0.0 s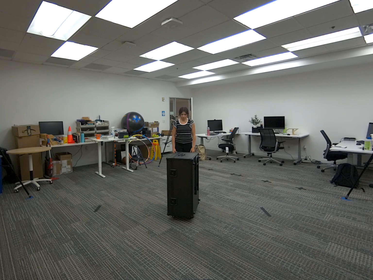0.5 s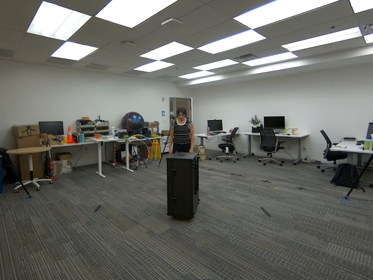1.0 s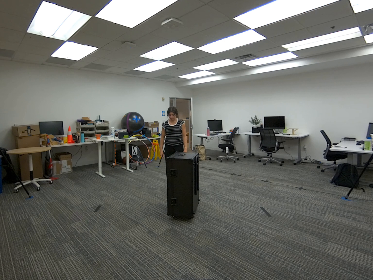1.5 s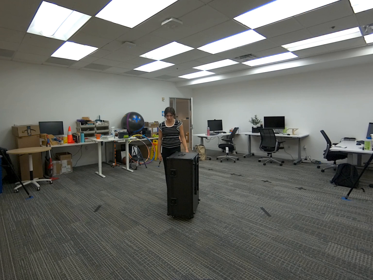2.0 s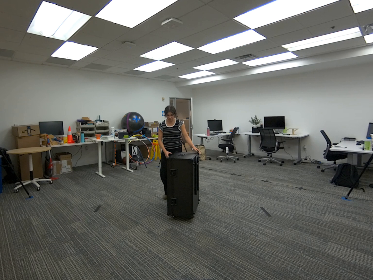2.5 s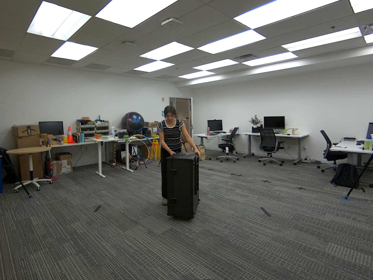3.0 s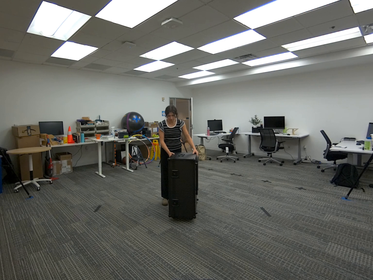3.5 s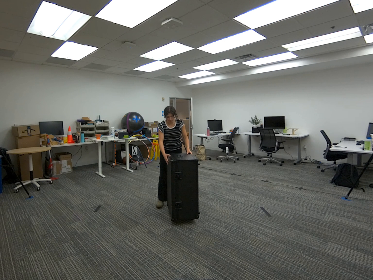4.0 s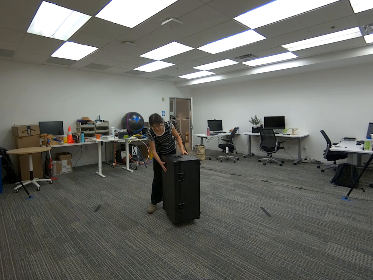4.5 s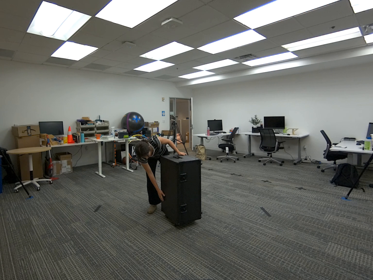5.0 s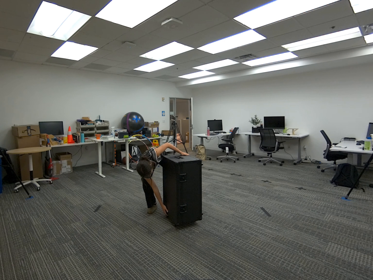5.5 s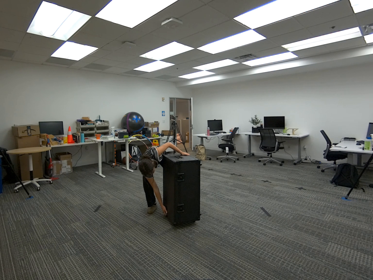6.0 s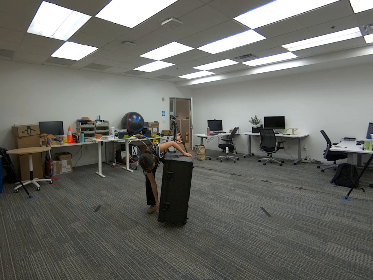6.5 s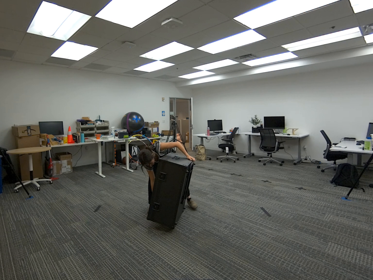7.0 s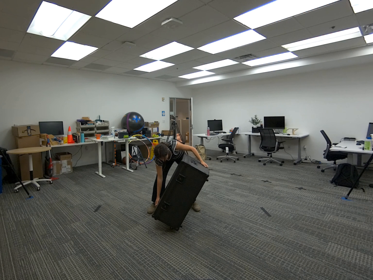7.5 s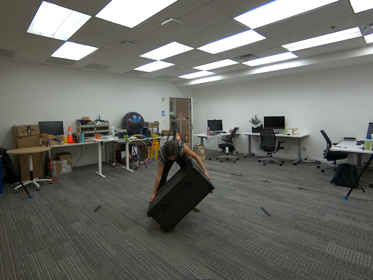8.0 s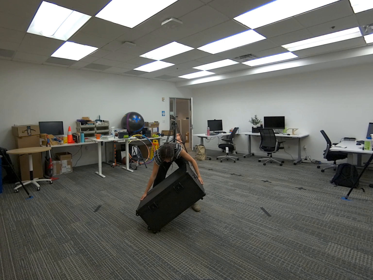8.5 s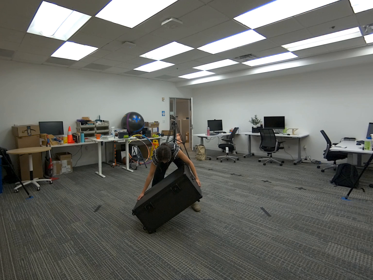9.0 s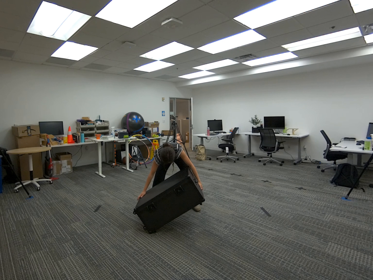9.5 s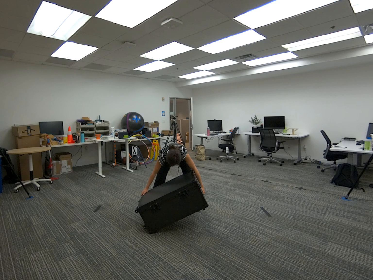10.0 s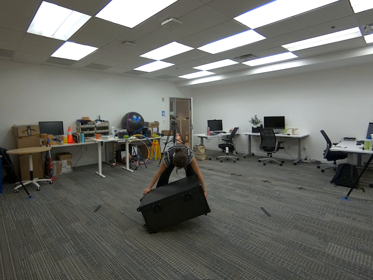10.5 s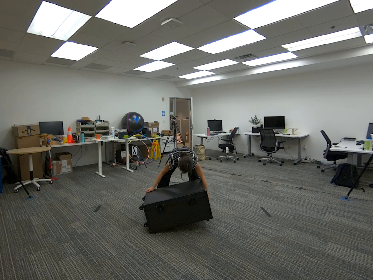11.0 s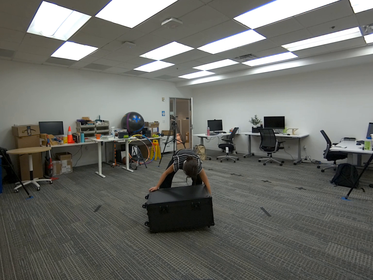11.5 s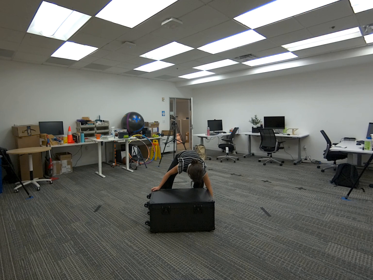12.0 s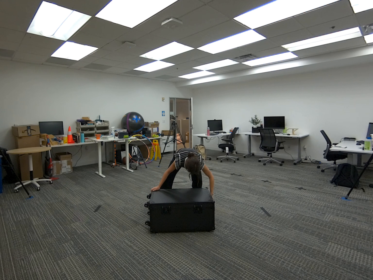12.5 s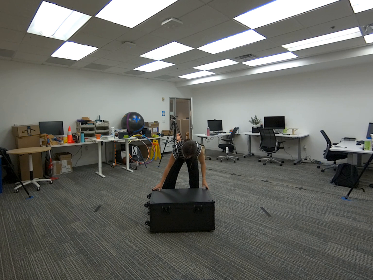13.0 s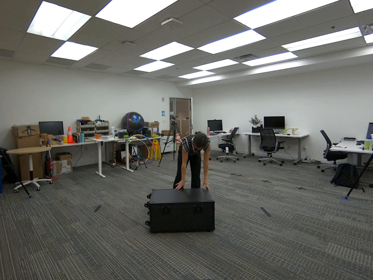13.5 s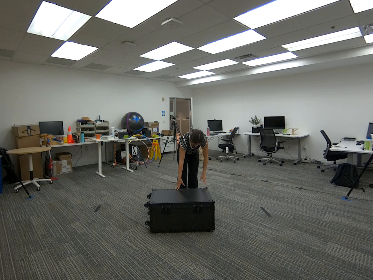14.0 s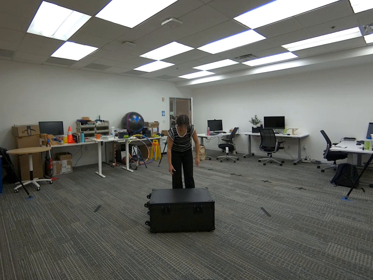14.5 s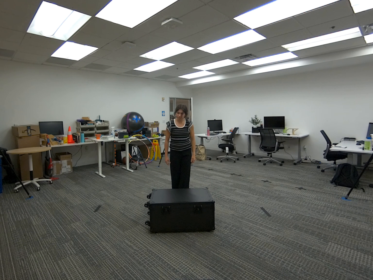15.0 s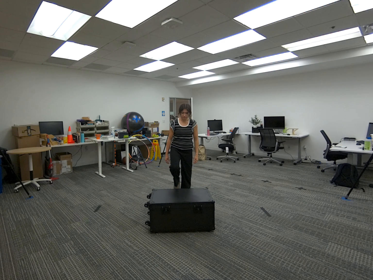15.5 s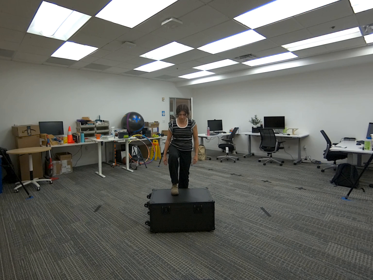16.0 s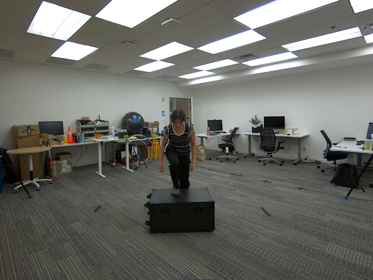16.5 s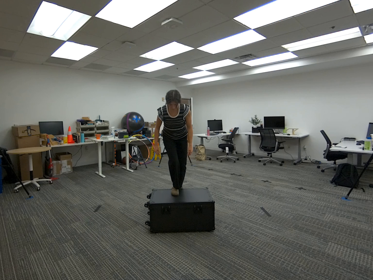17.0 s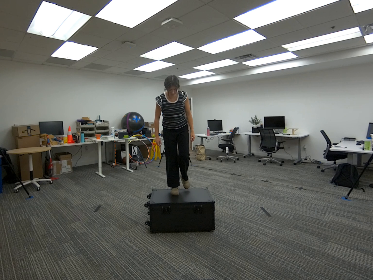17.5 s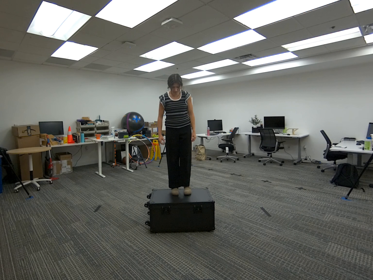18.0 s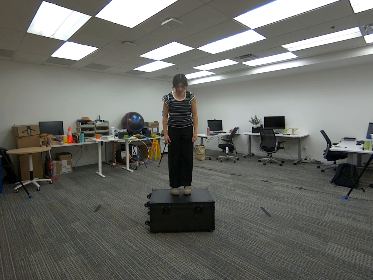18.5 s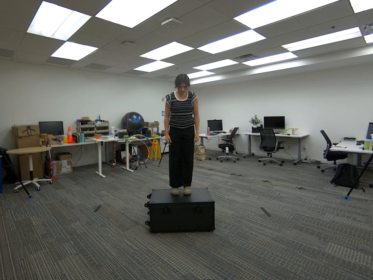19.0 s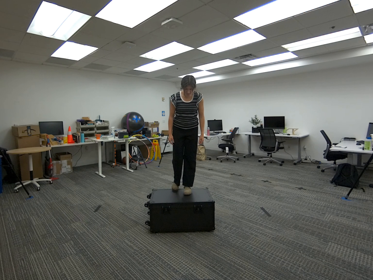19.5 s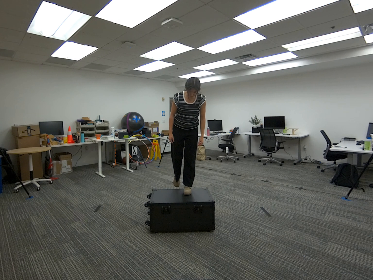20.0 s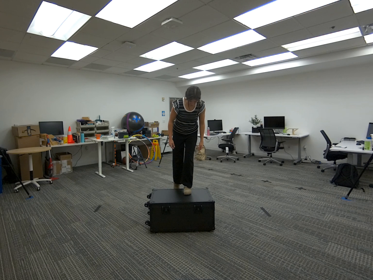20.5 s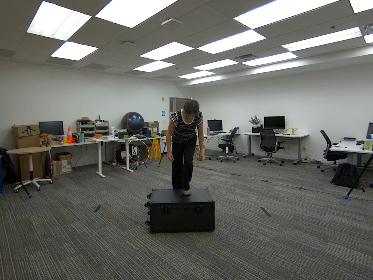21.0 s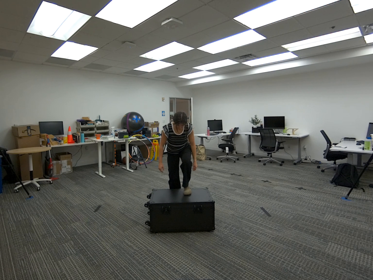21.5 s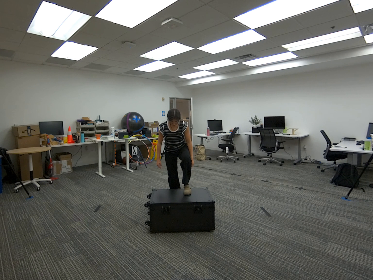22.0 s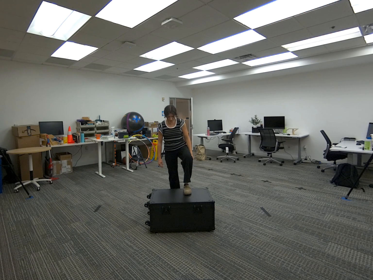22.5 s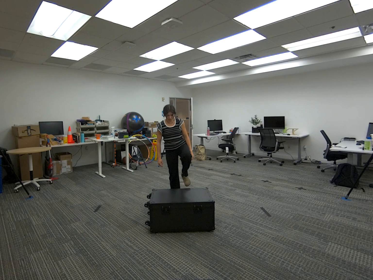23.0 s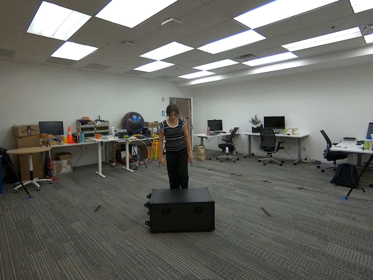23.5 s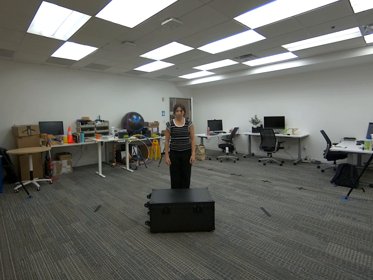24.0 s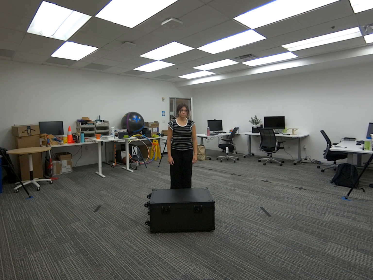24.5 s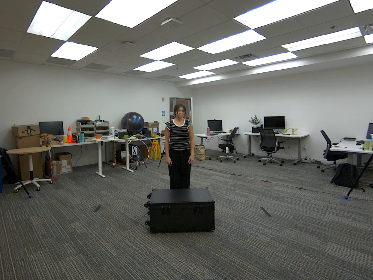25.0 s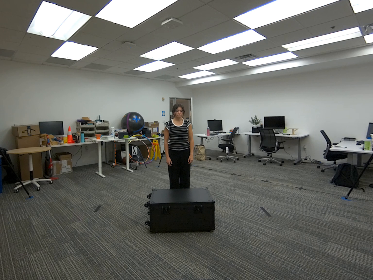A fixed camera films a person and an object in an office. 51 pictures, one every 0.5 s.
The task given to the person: Walk over to the G1 Box and place the box on its side and proceed to step up the box and then step down.
